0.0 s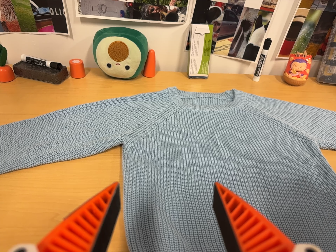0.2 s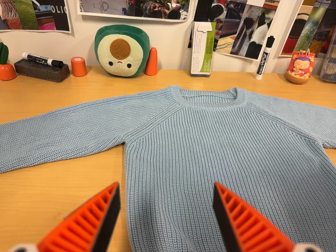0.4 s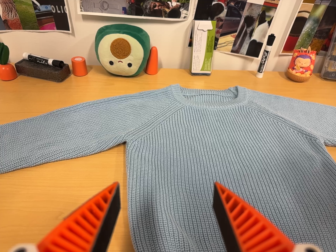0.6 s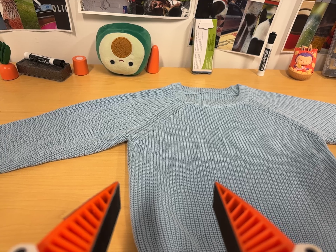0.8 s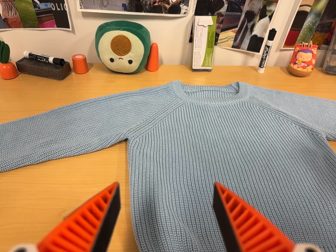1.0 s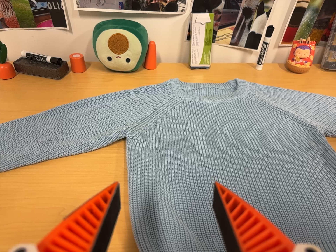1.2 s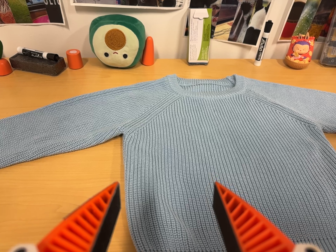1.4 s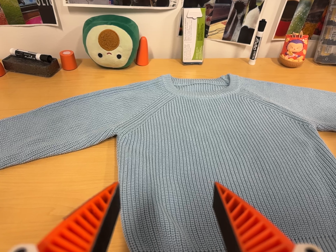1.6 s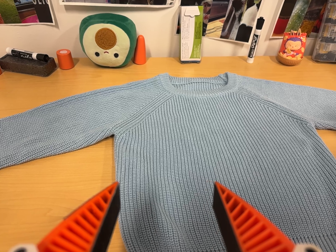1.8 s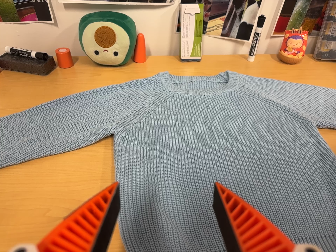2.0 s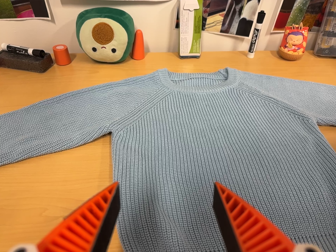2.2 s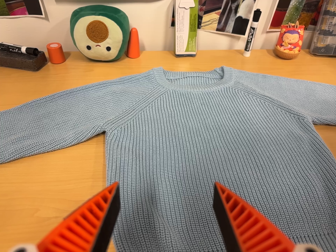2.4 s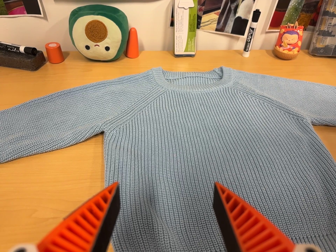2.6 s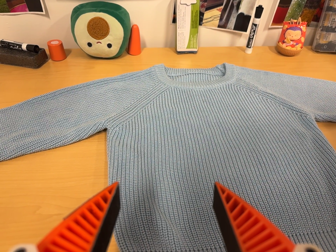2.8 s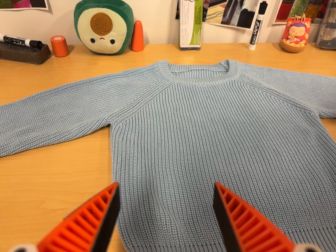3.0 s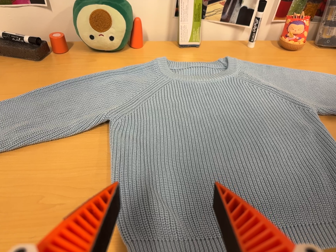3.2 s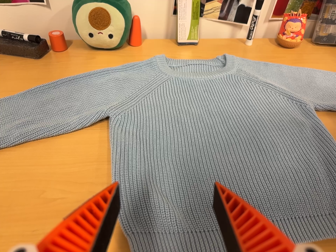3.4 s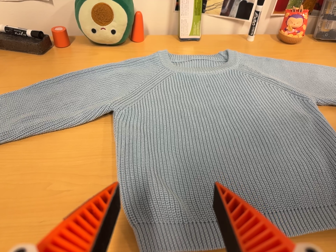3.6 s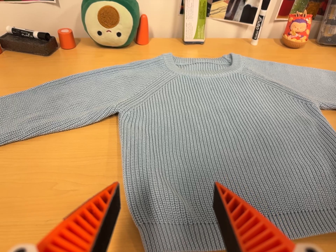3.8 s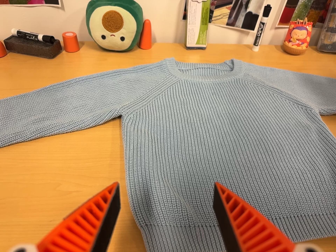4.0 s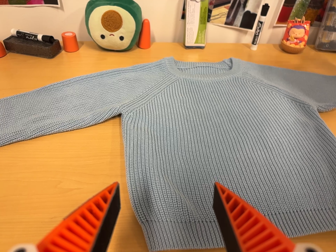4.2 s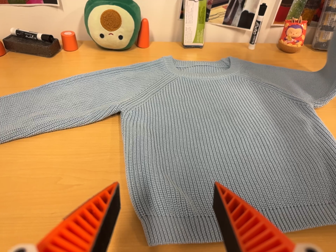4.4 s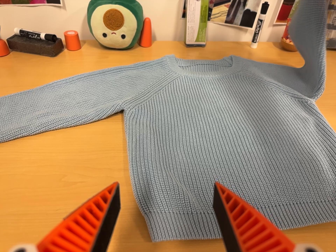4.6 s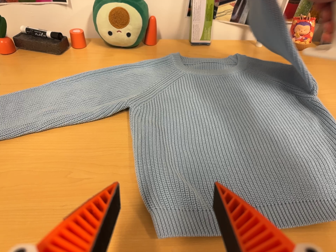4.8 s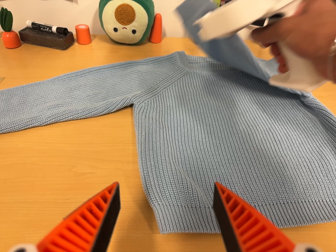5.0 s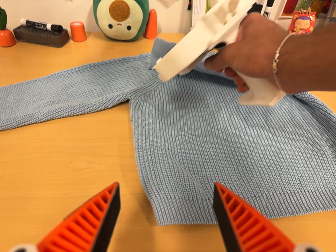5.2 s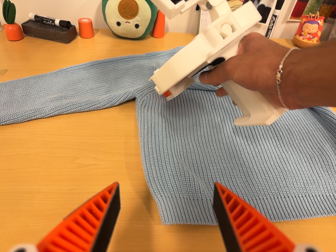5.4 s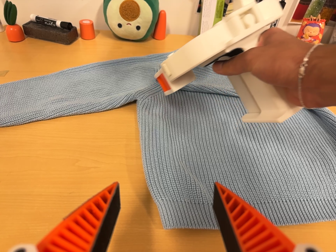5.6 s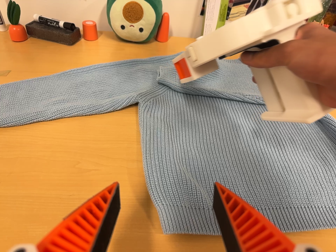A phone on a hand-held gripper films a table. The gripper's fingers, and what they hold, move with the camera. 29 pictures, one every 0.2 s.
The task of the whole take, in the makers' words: right arm across.
0.0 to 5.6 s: The camera travels toward the bottom of its view, about 5 cm, so close, fixed things drift upward.
The film runs forward here.
